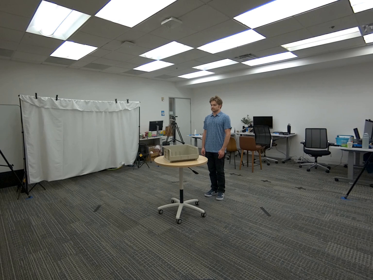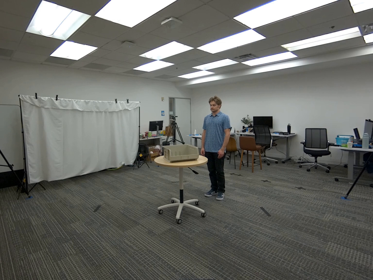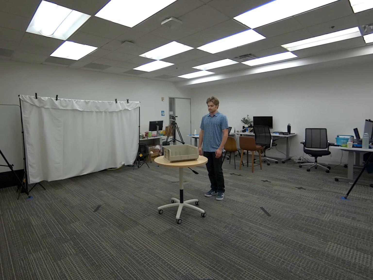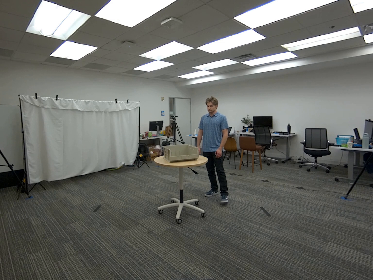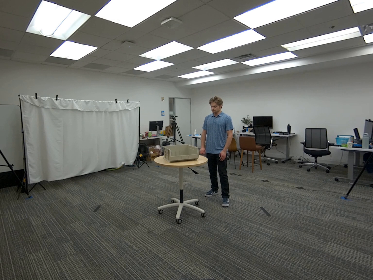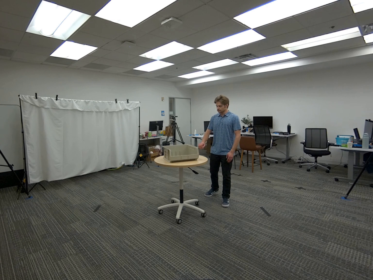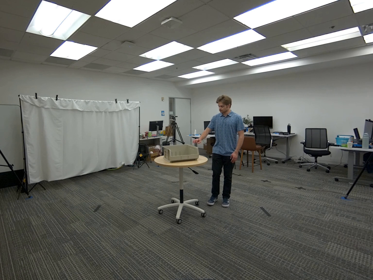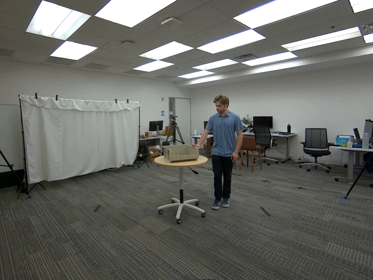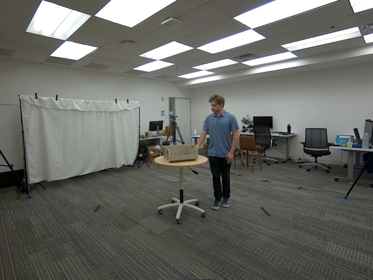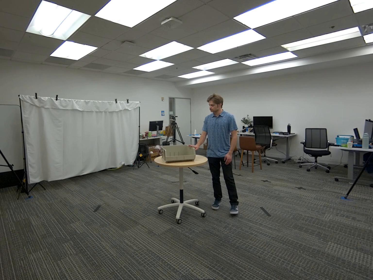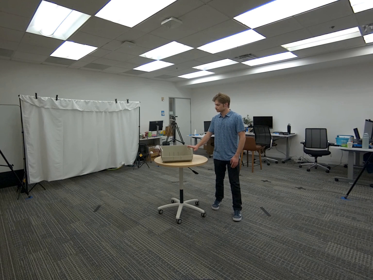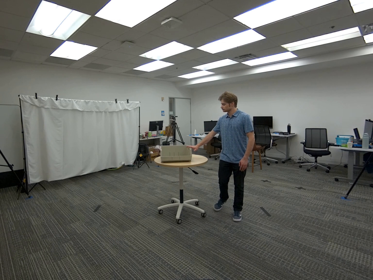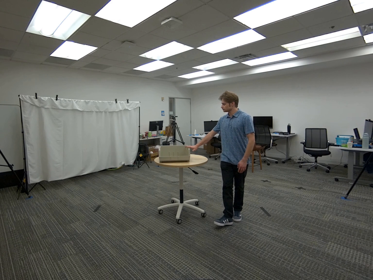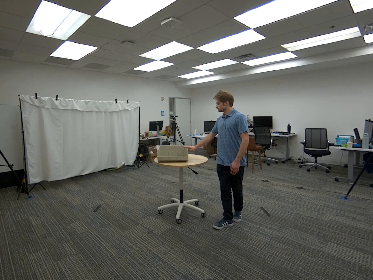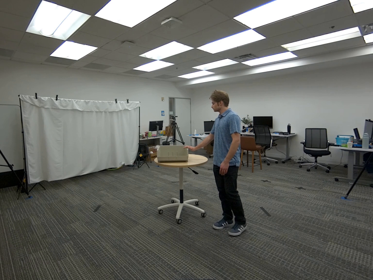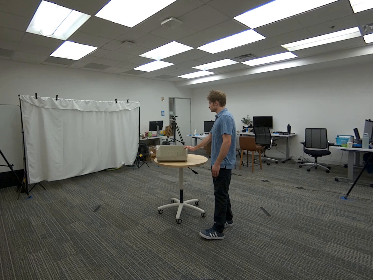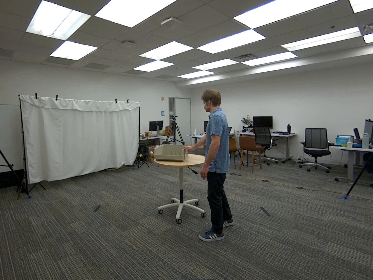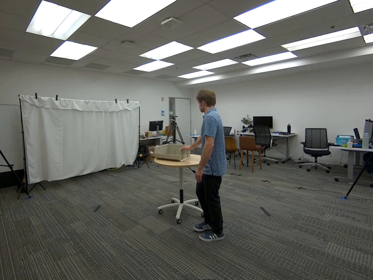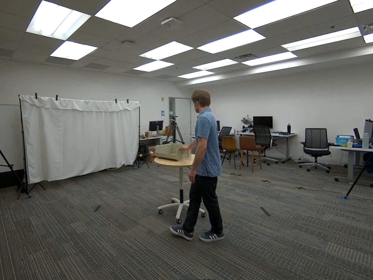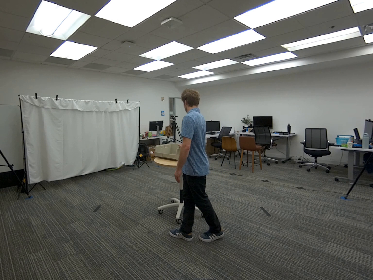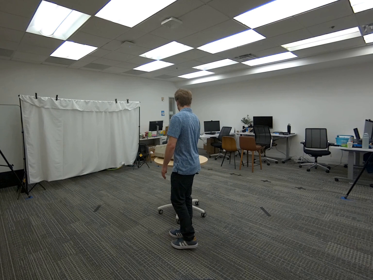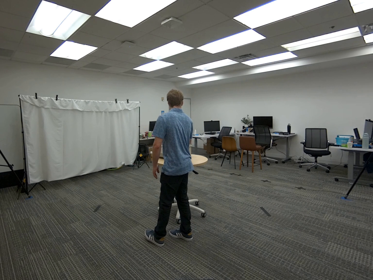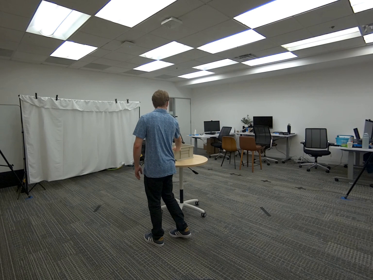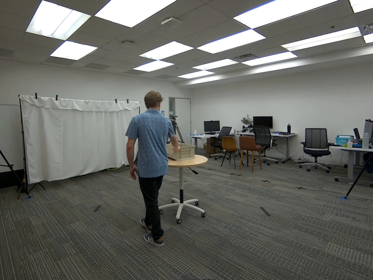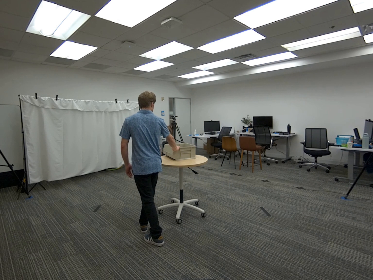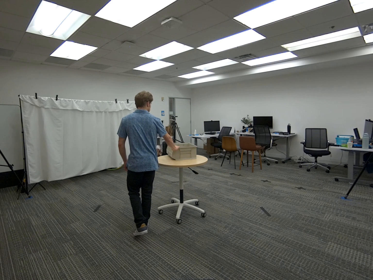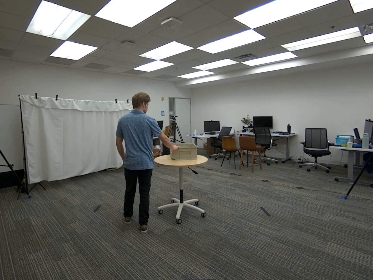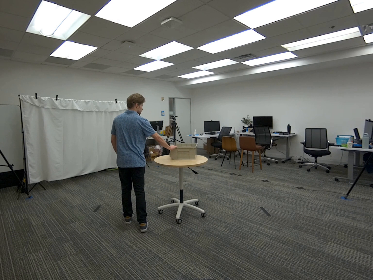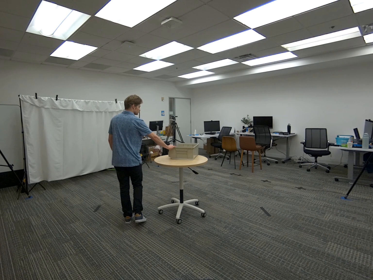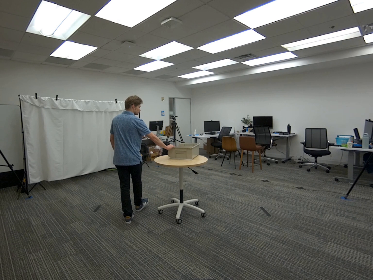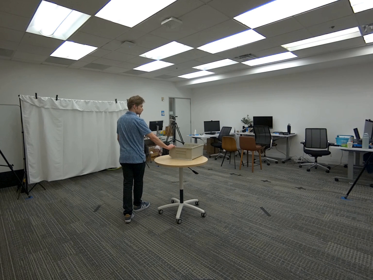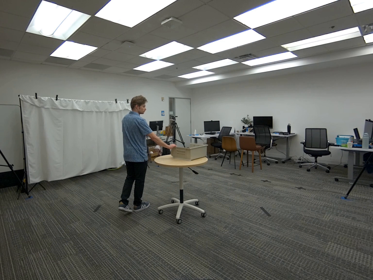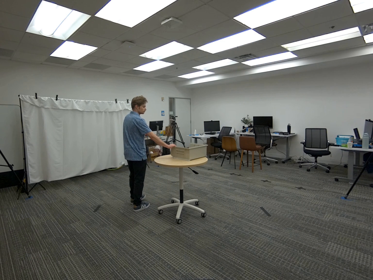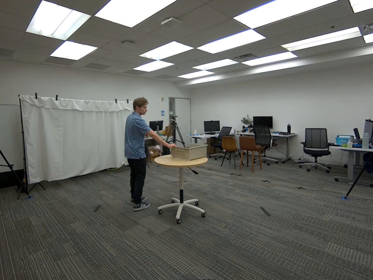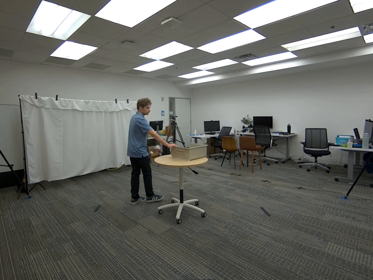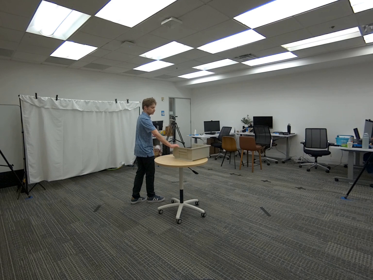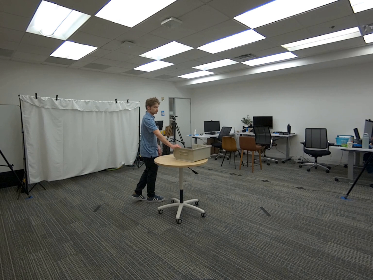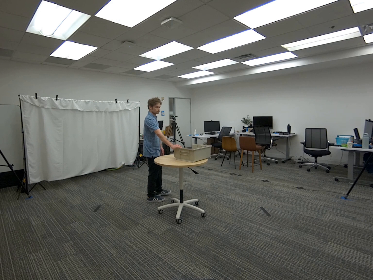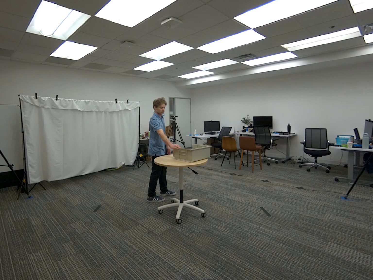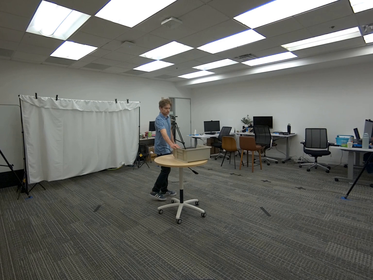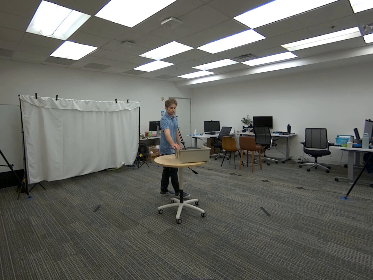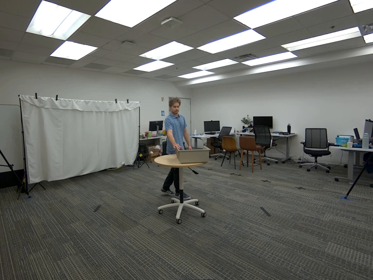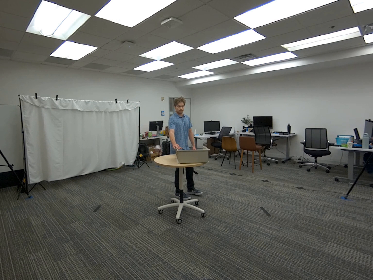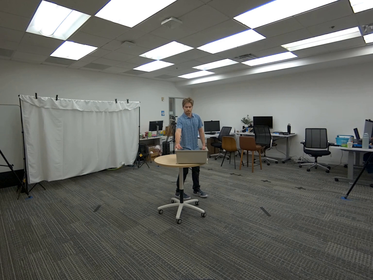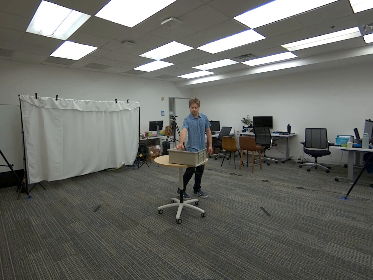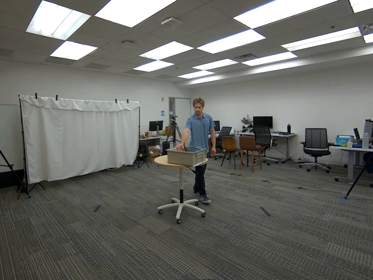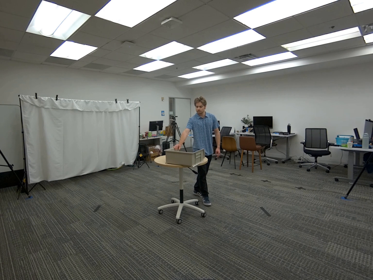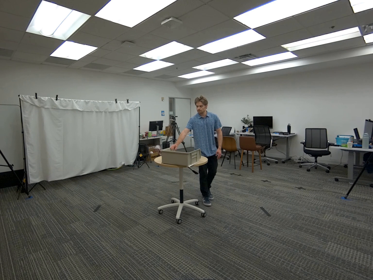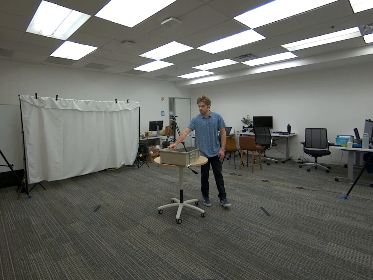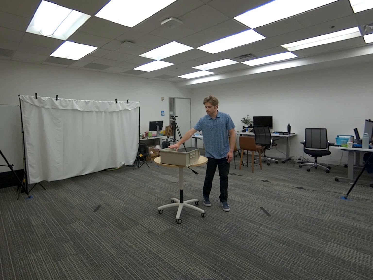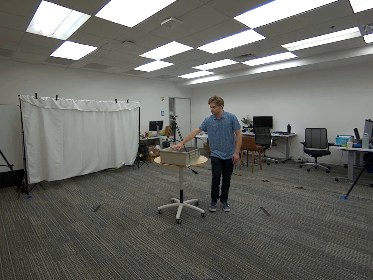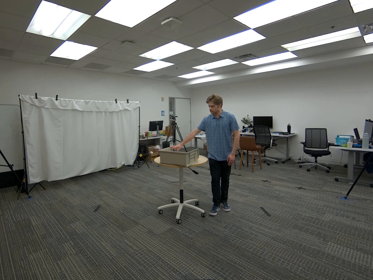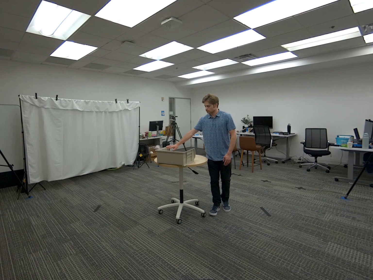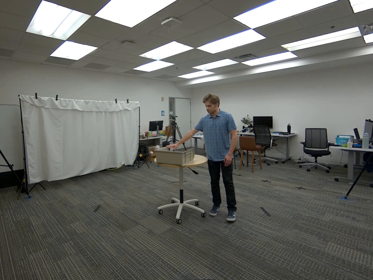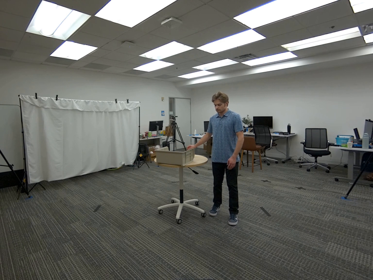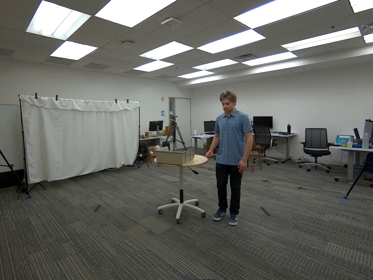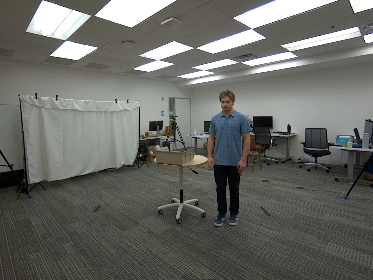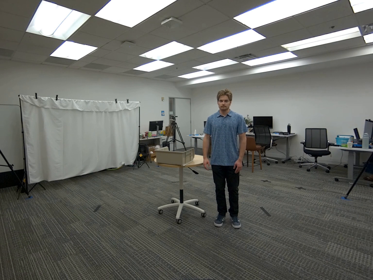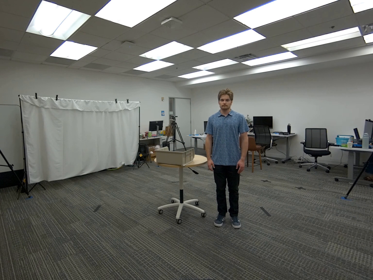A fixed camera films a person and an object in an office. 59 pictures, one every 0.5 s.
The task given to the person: Walk over to the beige bin on the round table and push the beige bin away from you as you walk around the round table. Always maintain one hand on the beige bin at all times. Step away when completed.
